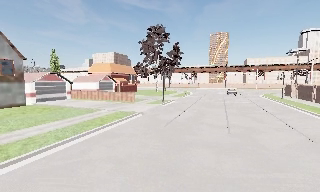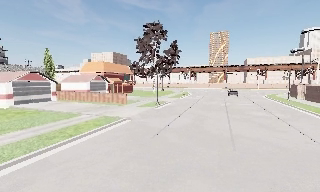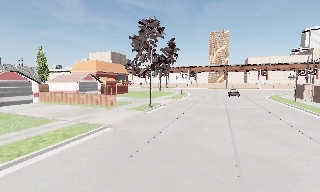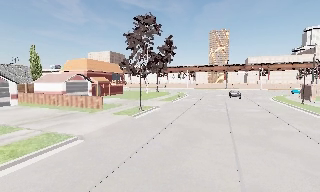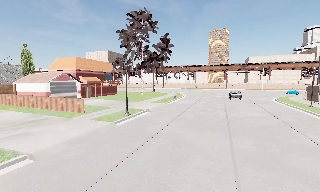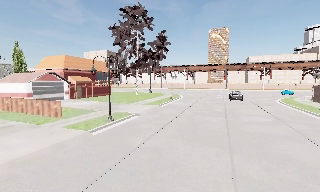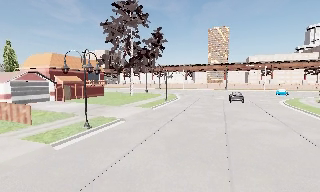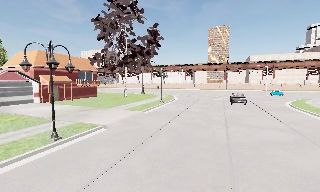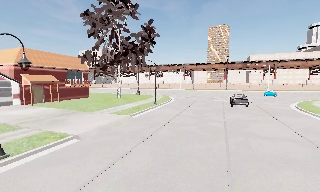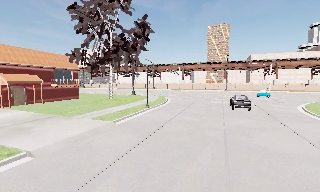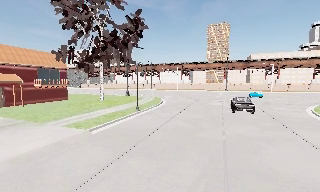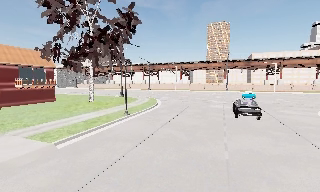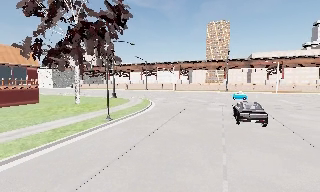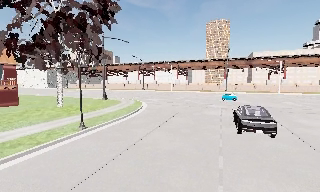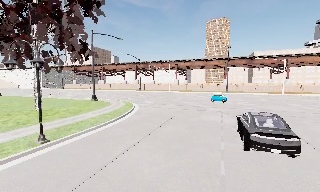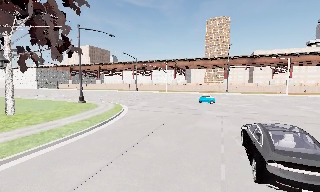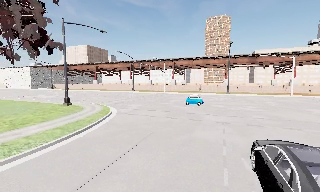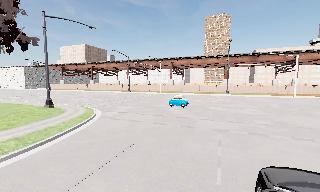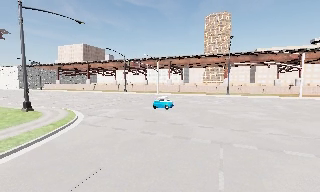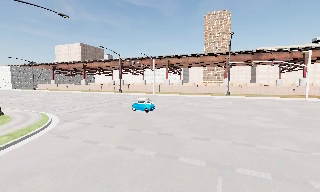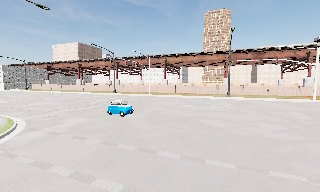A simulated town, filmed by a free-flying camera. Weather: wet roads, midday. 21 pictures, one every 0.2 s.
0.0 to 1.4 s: The camera travels forward, about 16 m, so what stands in front looms larger.
1.4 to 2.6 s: The camera travels forward and to its right, about 13 m, so what stands in front looms larger.
2.6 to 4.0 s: The camera travels forward, about 16 m, so what stands in front looms larger.
The film runs backward here.
